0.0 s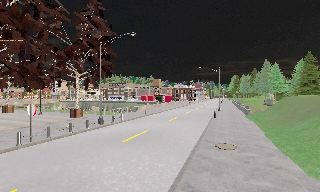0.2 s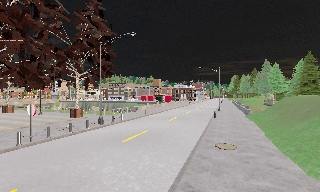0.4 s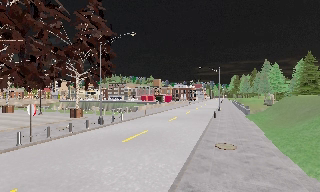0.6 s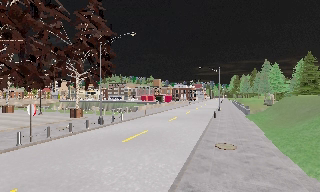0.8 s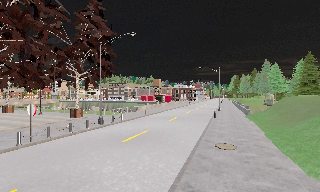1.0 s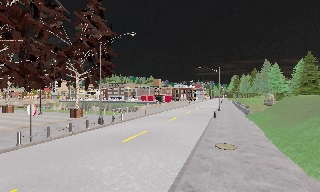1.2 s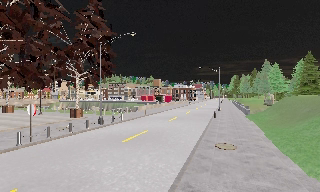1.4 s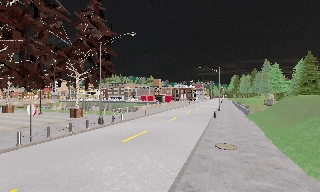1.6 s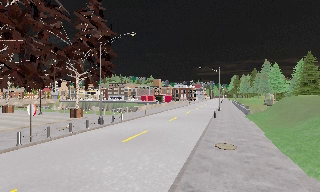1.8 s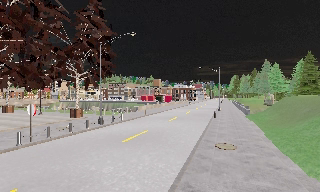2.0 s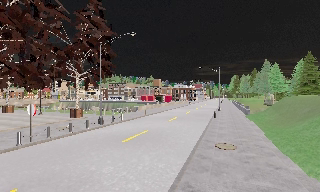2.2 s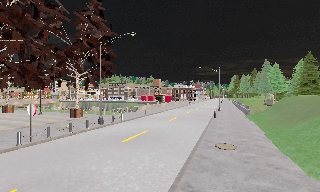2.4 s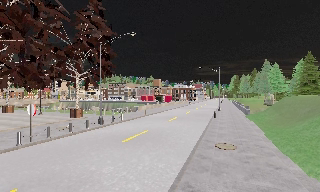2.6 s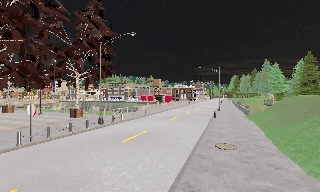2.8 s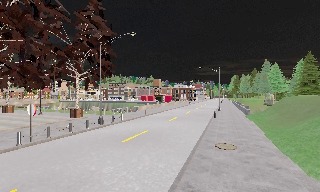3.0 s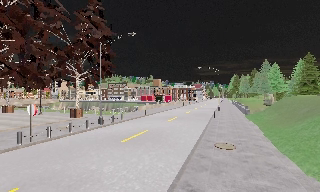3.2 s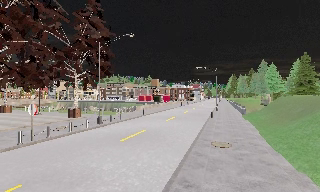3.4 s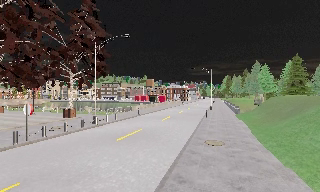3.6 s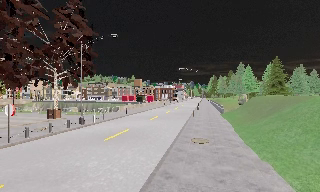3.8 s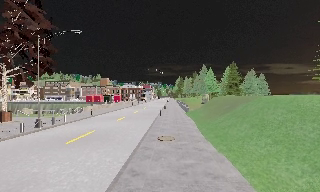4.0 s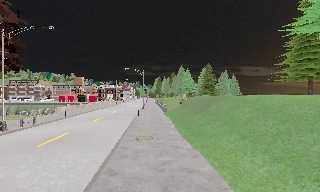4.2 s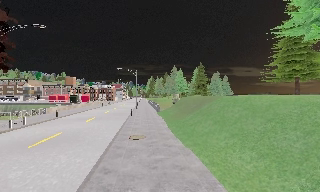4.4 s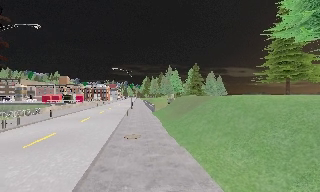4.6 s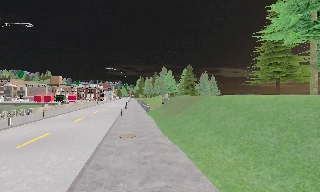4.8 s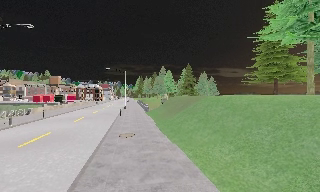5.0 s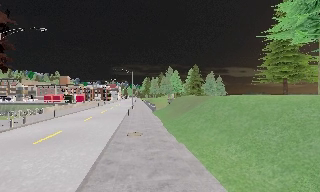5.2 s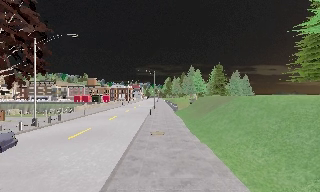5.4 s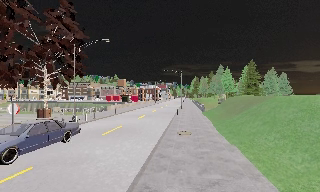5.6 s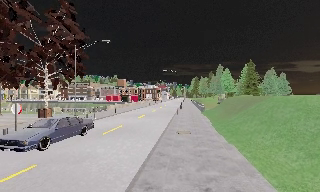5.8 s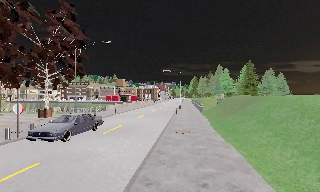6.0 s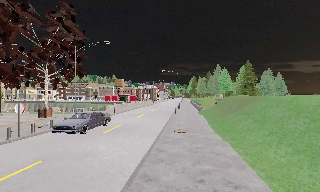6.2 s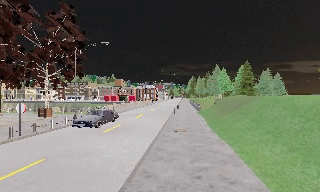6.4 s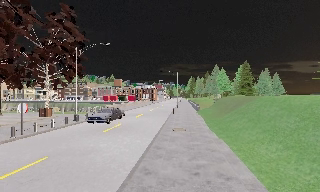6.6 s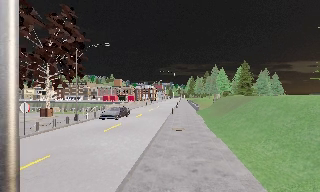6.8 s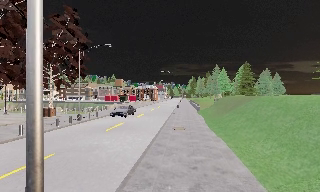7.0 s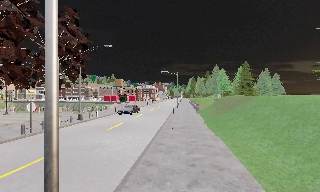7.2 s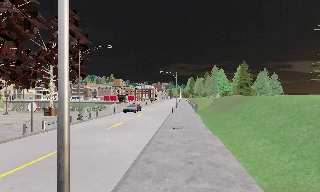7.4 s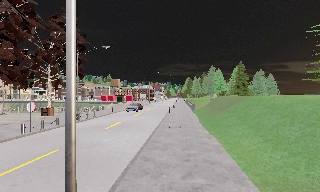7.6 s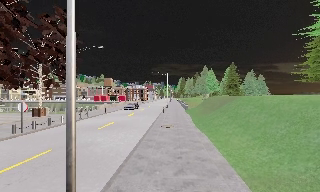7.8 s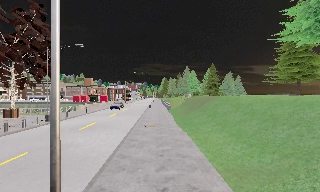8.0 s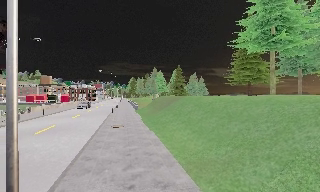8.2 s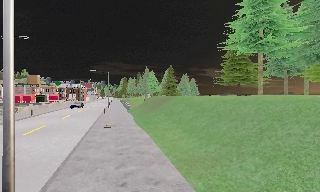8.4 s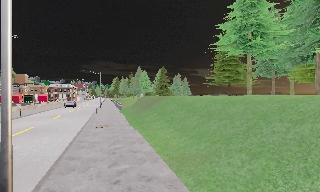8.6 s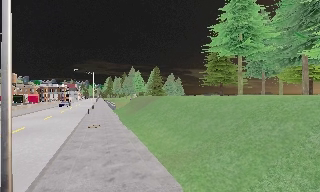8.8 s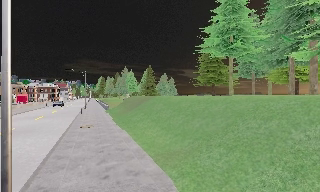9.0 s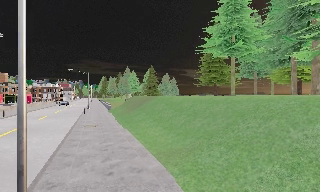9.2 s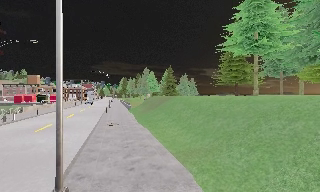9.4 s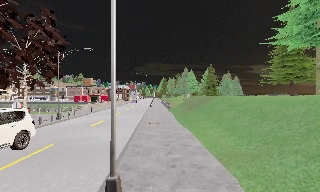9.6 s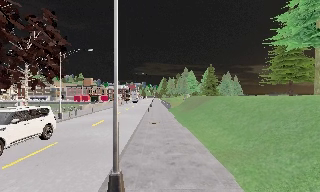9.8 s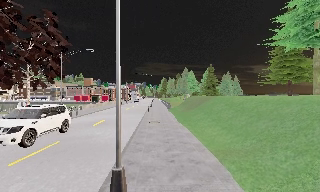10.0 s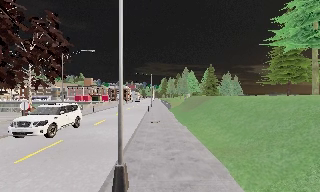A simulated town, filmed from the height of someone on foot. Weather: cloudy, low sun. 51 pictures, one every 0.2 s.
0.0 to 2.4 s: The camera keeps its place and its aim.
2.4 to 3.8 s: The scene slides to the left, as the camera pans about 20 degrees to its right. It travels backward, about 1 m, so what stands in front gets smaller. It gains speed.
3.8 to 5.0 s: The camera swings to its right by about 10 degrees, and the scene slides to the left. It travels backward, about 1 m, so what stands in front gets smaller.
5.0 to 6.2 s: The camera pans to its left, which is counterclockwise from overhead, by about 15 degrees. It travels backward, about 1 m, so what stands in front gets smaller.
6.2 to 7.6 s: The camera travels backward, about 1.5 m, so what stands in front gets smaller.
7.6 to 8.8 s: The camera swings to its right by about 30 degrees, and the scene slides to the left. It travels backward, about 1 m, so what stands in front gets smaller.
8.8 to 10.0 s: The scene slides to the right, as the camera pans about 20 degrees to its left. It travels backward, about 1 m, so what stands in front gets smaller.
The film runs backward here.
